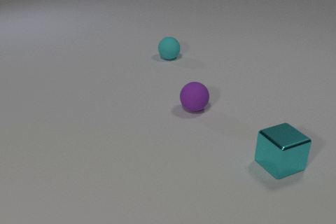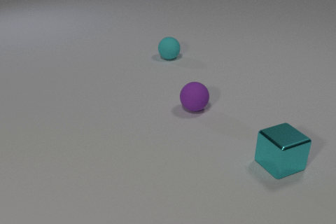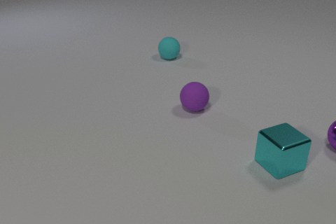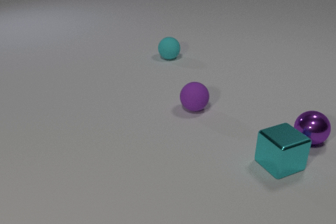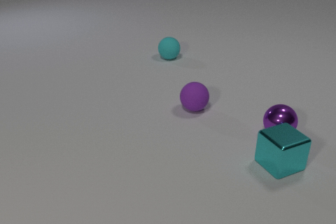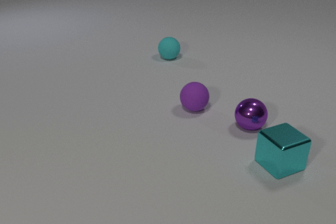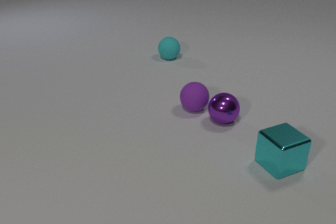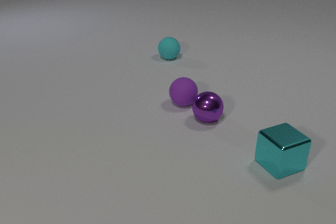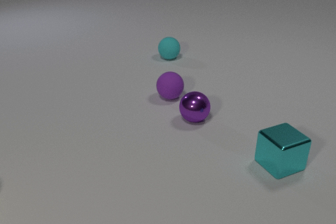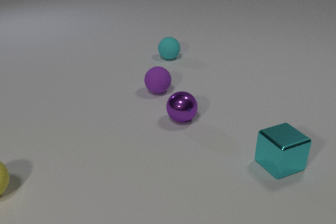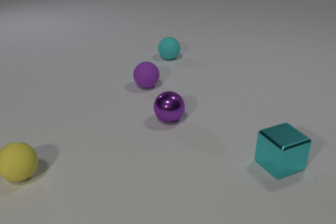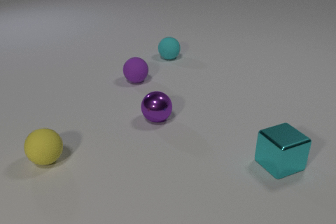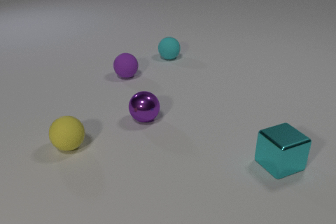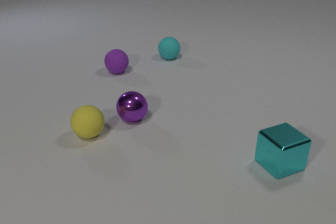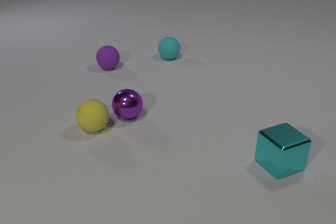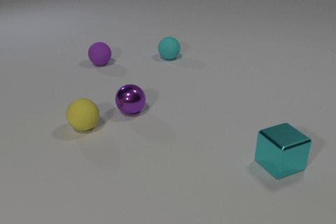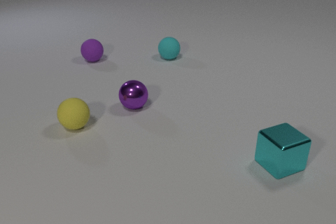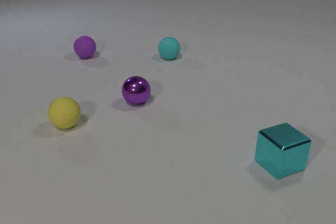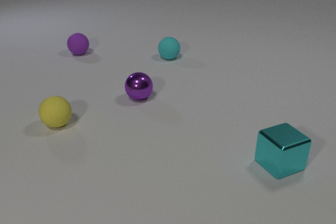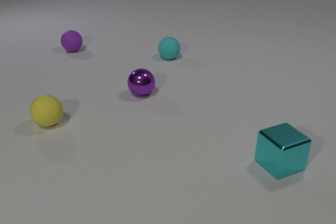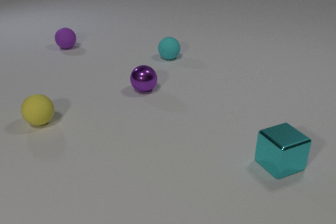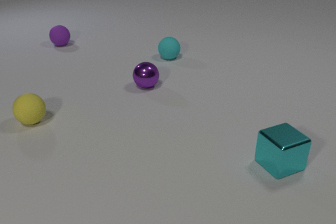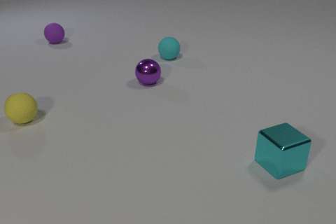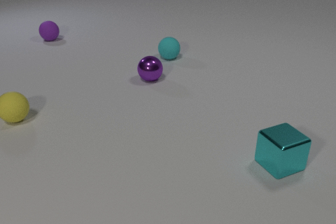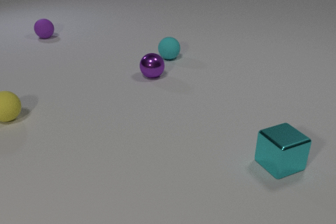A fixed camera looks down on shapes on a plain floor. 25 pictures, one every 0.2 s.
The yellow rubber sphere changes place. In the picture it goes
away from the camera.
The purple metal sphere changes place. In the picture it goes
to the left.
0.0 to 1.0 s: The purple metal sphere comes in at the right edge, rolls to the left.
1.0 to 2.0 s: The purple metal sphere rolls to the left. The purple rubber sphere rolls away from the camera and to the left. The yellow rubber sphere comes in at the left edge, rolls to the right and away from the camera. The purple metal sphere and the purple rubber sphere collide.
2.0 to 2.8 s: The purple metal sphere rolls to the left. The purple rubber sphere rolls away from the camera and to the left. The yellow rubber sphere rolls to the right and away from the camera. The purple metal sphere and the yellow rubber sphere collide.
2.8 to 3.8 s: The purple metal sphere rolls away from the camera. The purple rubber sphere rolls away from the camera and to the left. The yellow rubber sphere rolls to the left and away from the camera.
3.8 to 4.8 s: The purple metal sphere rolls away from the camera. The purple rubber sphere rolls away from the camera and to the left. The yellow rubber sphere rolls to the left and away from the camera.
How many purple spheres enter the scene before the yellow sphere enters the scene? 1.
Are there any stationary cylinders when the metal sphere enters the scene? no.
How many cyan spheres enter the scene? 0.
